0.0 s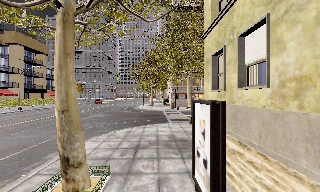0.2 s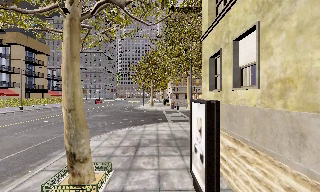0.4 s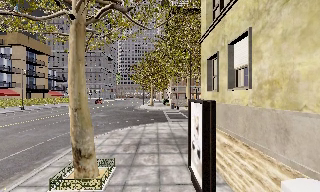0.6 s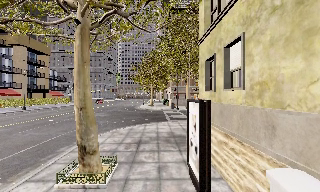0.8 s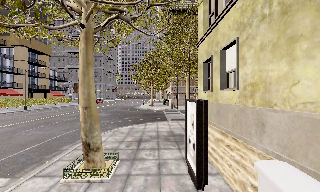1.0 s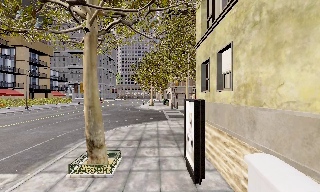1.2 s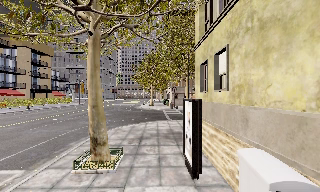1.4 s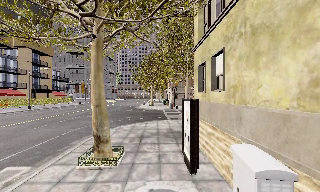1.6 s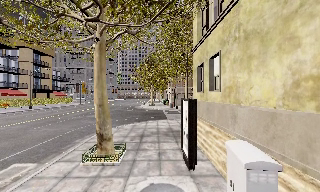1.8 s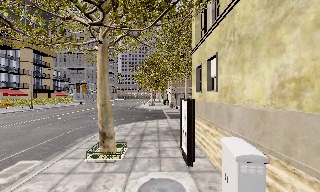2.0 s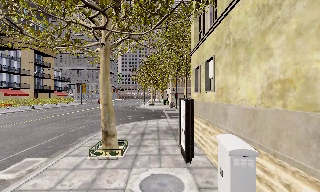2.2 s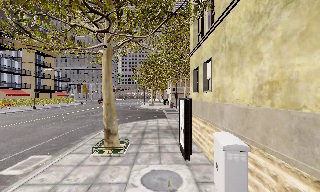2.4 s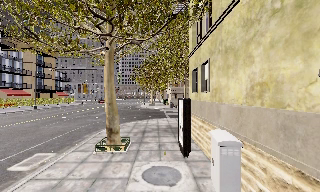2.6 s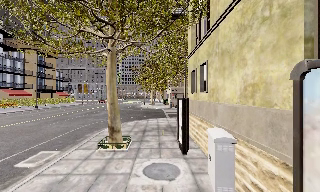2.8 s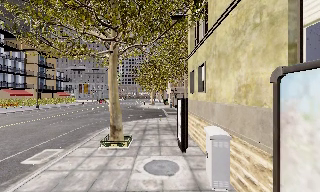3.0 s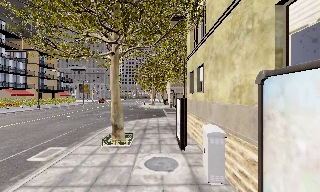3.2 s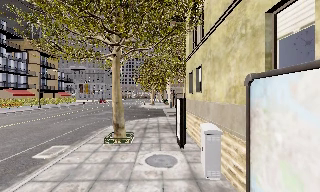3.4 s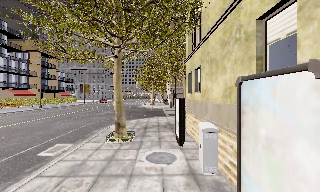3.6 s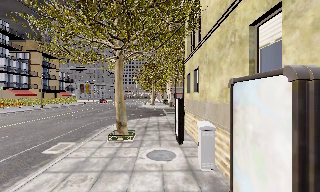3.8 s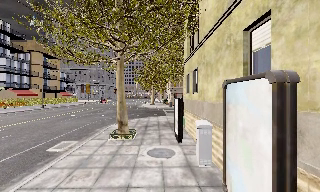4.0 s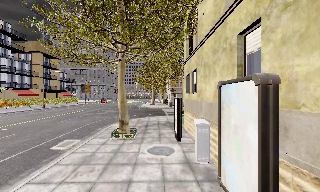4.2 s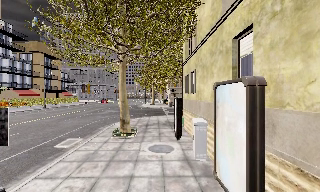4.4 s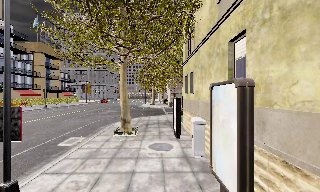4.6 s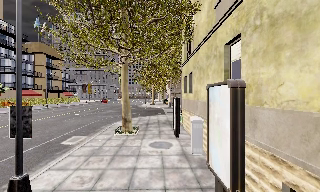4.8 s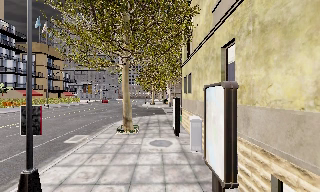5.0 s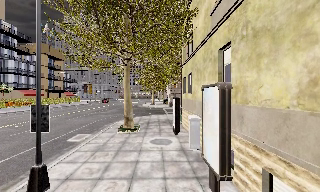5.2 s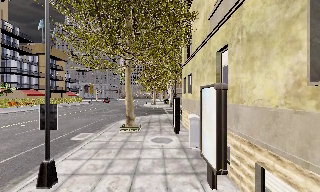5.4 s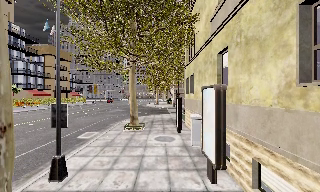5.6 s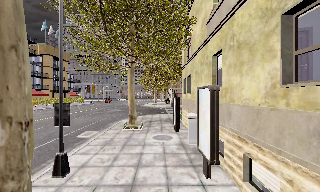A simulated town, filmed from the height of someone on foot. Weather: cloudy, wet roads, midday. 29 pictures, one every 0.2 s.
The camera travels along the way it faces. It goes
backward.
0.0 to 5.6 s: The camera travels backward, about 8 m, so what stands in front gets smaller.
The film runs backward here.
